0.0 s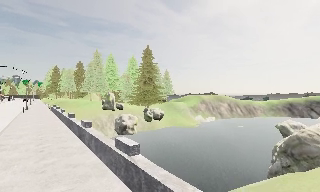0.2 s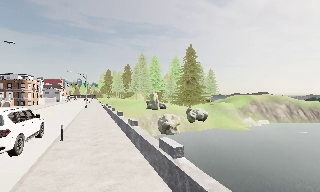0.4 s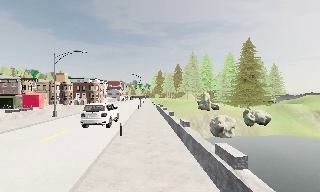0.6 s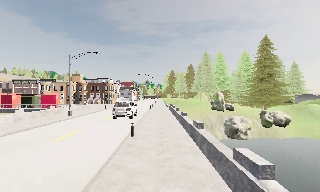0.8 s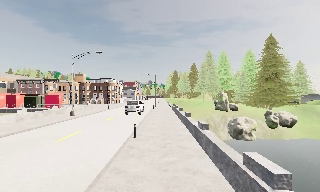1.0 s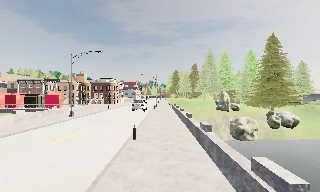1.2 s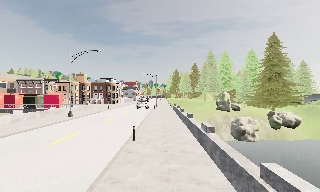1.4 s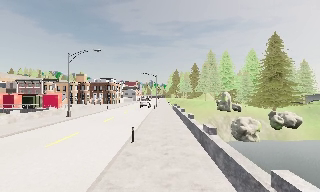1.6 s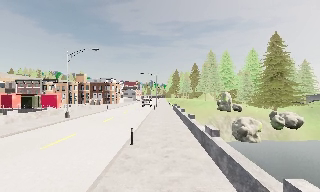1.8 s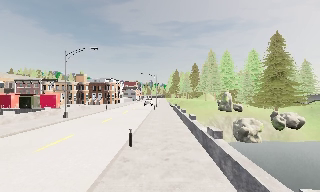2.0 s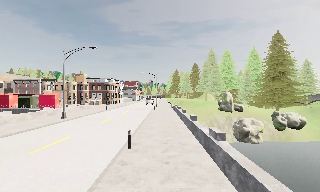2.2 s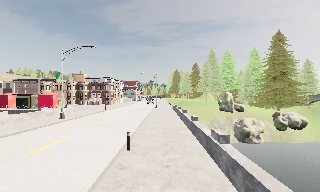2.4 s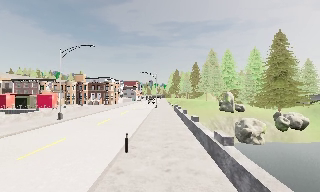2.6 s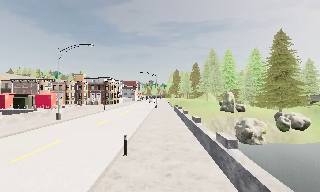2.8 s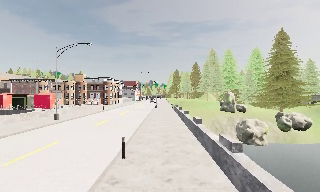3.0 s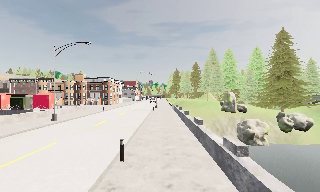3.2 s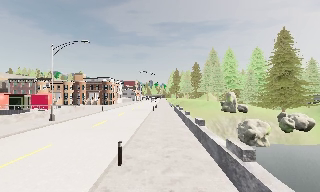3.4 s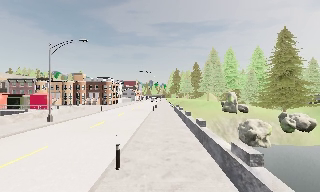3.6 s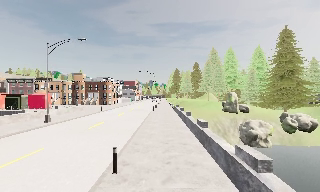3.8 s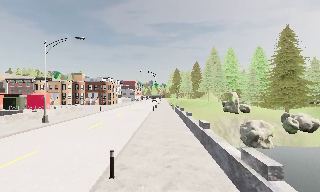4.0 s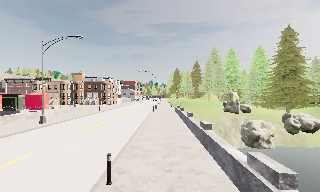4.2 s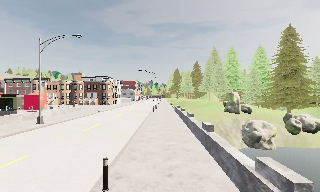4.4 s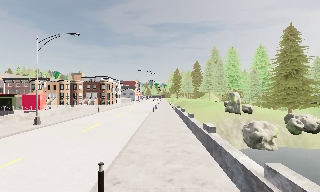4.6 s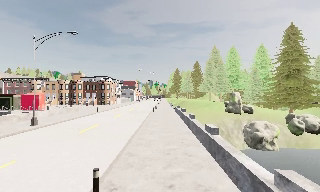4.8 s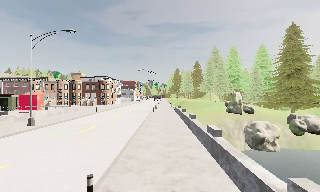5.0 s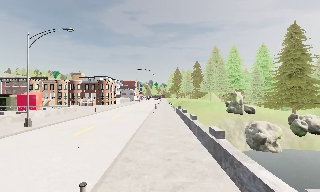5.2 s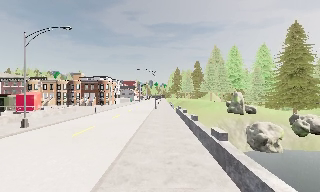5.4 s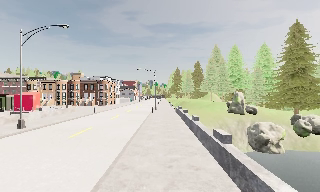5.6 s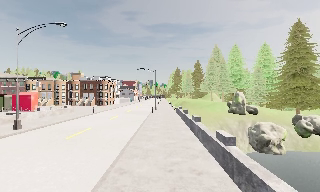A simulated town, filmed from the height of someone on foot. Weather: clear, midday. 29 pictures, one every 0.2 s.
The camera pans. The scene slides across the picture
to the right.
The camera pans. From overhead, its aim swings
counterclockwise.
0.0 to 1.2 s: The scene slides to the right, as the camera pans about 40 degrees to its left. It travels forward, about 2 m.
1.2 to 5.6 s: The camera travels forward, about 7 m, so what stands in front looms larger.
The film runs forward here.
